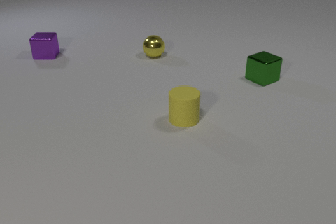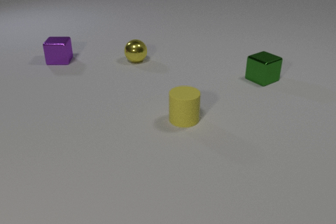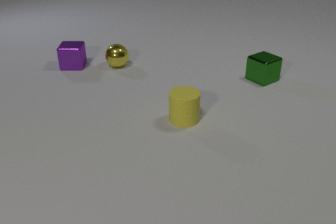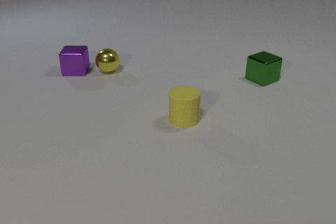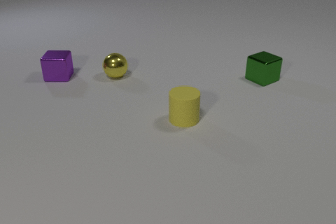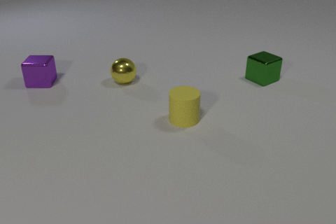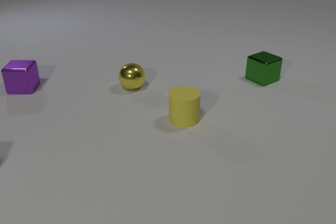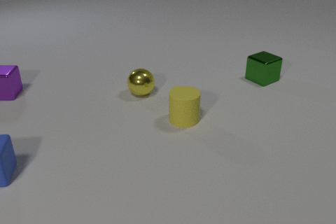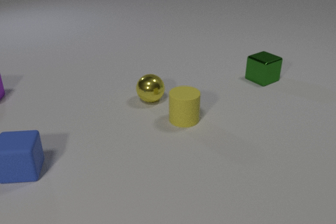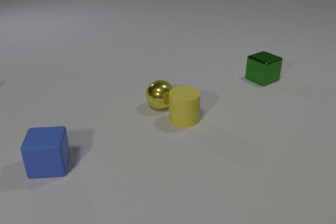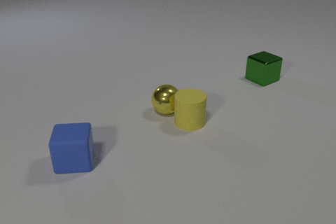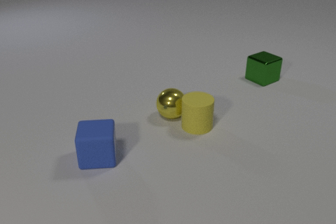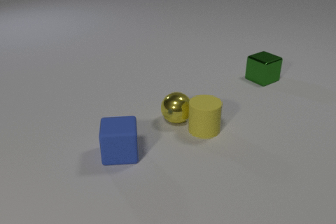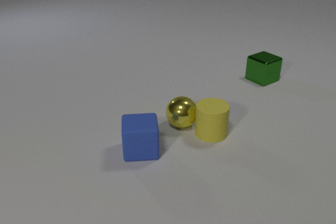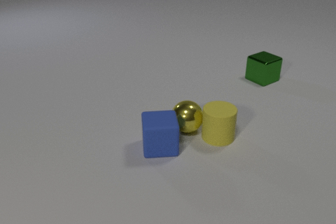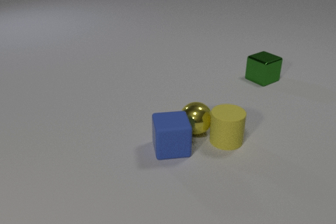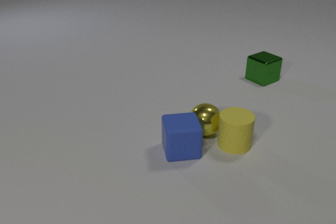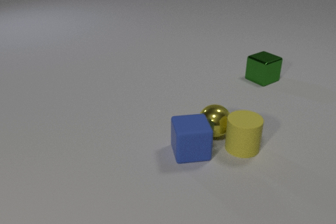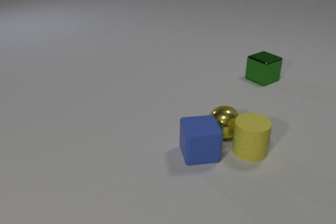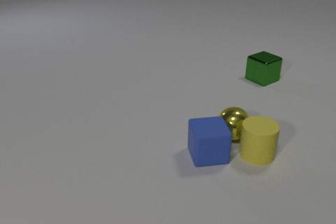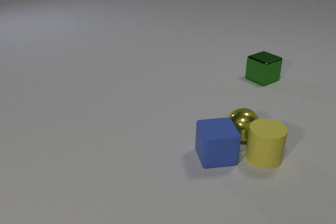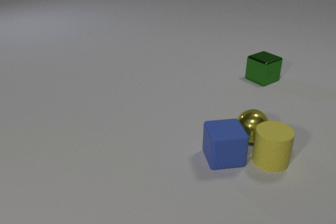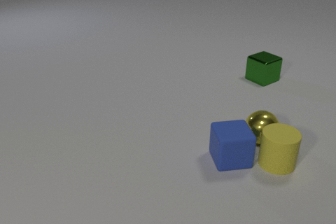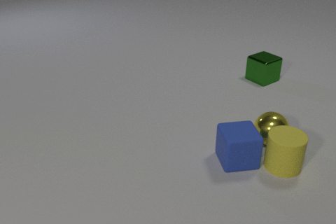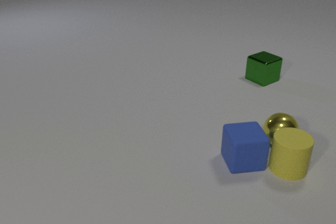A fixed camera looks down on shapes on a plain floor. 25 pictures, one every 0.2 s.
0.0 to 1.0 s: The purple metal cube slides toward the camera. The yellow metal sphere rolls toward the camera and to the left. The purple metal cube and the yellow metal sphere collide.
1.0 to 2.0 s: The purple metal cube slides to the left and toward the camera, leaves at the left edge. The yellow metal sphere rolls toward the camera and to the right. The blue rubber cube comes in at the left edge, slides to the right. The yellow metal sphere and the yellow rubber cylinder collide.
2.0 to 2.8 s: The yellow metal sphere rolls toward the camera and to the right. The yellow rubber cylinder slides to the right and toward the camera. The blue rubber cube slides to the right.
2.8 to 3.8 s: The yellow metal sphere rolls to the right. The yellow rubber cylinder slides to the right and toward the camera. The blue rubber cube slides to the right. The yellow metal sphere and the blue rubber cube collide.
3.8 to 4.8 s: The yellow metal sphere rolls to the right. The yellow rubber cylinder slides to the right and toward the camera. The blue rubber cube slides to the right.
How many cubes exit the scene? 1.
How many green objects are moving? 0.
What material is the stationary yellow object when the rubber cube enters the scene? rubber.
